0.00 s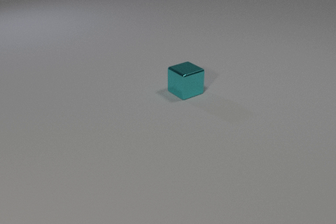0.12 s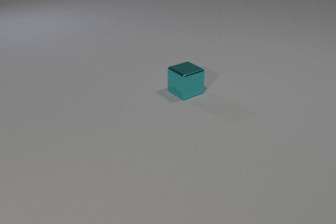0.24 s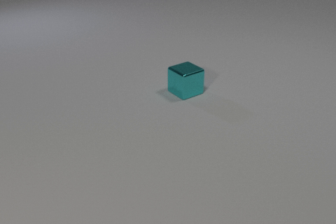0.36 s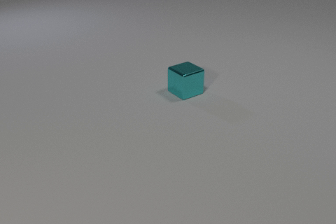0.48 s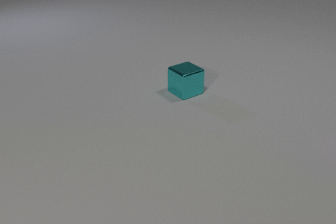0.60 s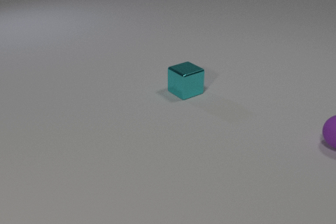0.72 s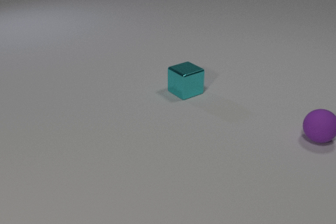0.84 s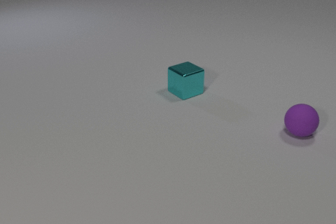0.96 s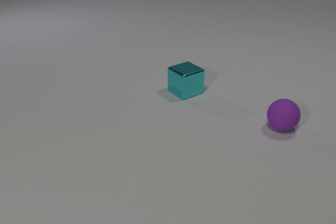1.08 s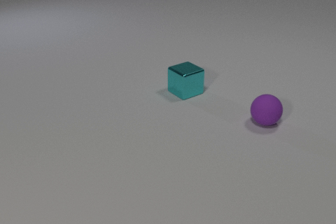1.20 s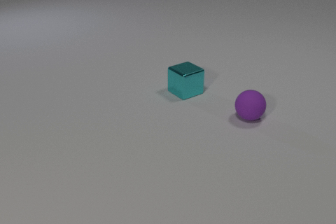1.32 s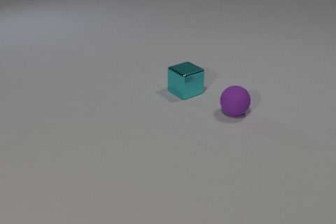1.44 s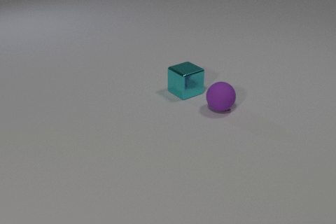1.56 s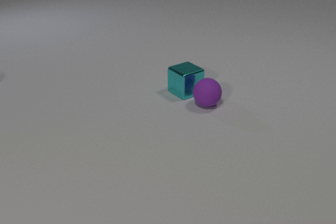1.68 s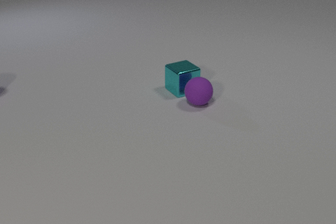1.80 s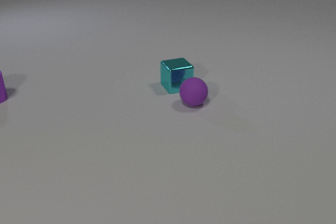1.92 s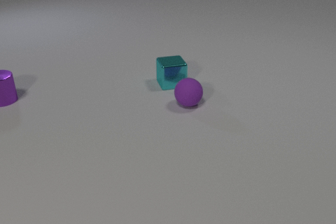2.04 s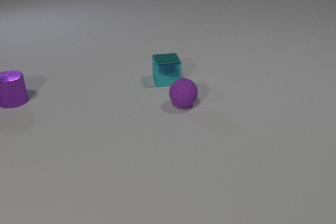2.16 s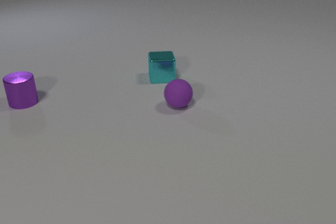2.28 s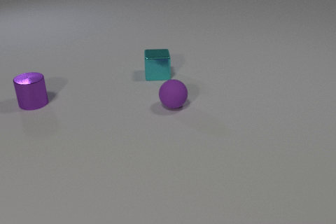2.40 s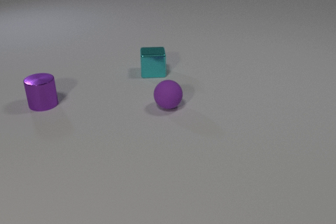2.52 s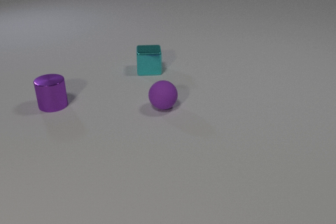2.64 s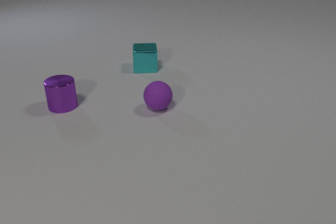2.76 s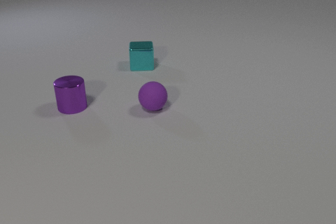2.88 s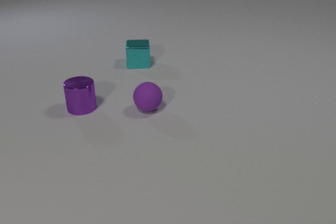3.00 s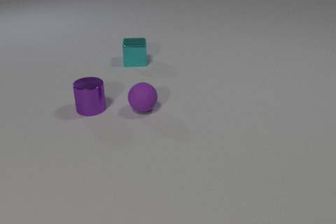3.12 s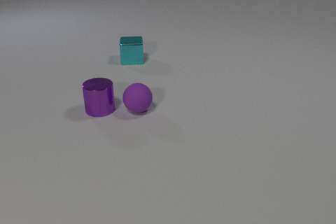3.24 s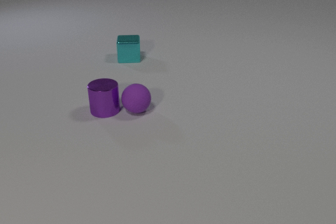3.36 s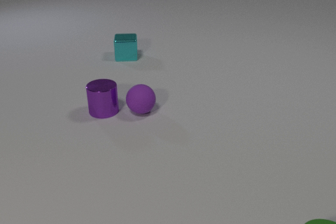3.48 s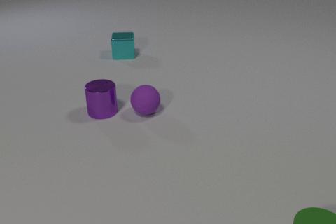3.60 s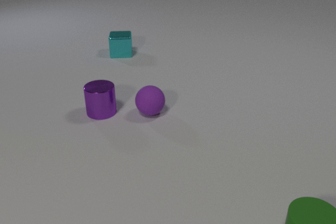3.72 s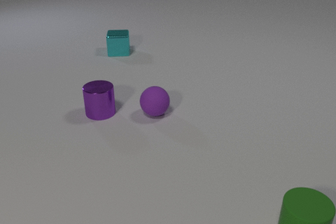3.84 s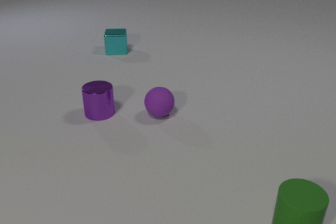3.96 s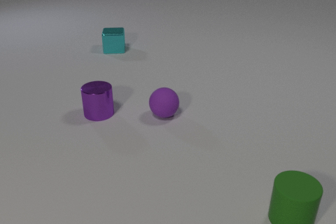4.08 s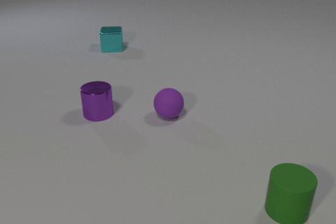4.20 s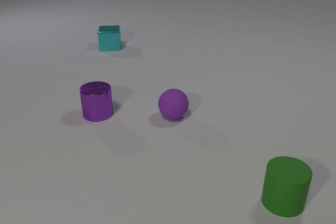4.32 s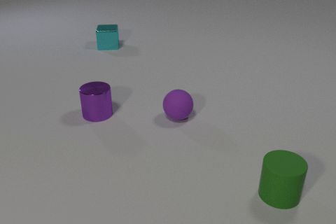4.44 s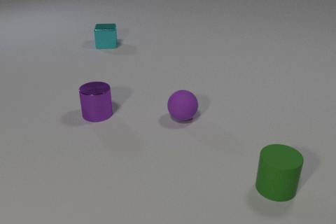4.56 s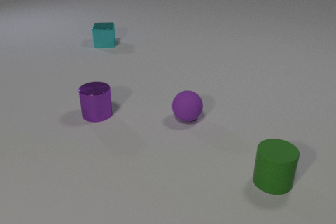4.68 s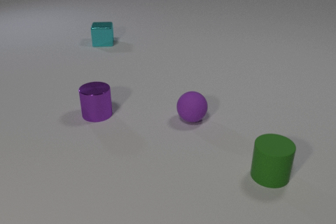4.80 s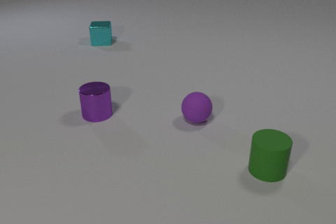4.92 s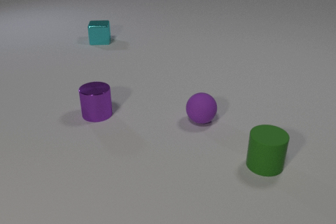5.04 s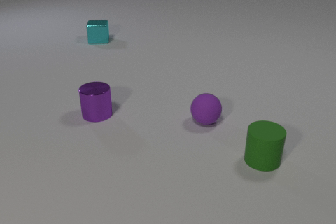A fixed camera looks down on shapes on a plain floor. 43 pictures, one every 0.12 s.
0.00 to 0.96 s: The purple rubber sphere comes in at the right edge, rolls to the left.
0.96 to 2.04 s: The purple rubber sphere rolls to the left. The cyan metal cube slides away from the camera and to the left, spins so that its near face slides to the left, clockwise seen from above. The purple metal cylinder comes in at the left edge, slides to the right and toward the camera. The purple rubber sphere and the cyan metal cube collide.
2.04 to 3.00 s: The purple rubber sphere rolls to the left. The cyan metal cube slides away from the camera and to the left. The purple metal cylinder slides to the right and toward the camera.
3.00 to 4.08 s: The purple rubber sphere rolls to the right and toward the camera. The cyan metal cube slides away from the camera and to the left. The purple metal cylinder slides toward the camera and to the right. The green rubber cylinder comes in at the bottom edge, slides away from the camera and to the left. The purple rubber sphere and the purple metal cylinder collide.
4.08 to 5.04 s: The purple rubber sphere rolls to the right. The cyan metal cube slides away from the camera and to the left. The green rubber cylinder slides away from the camera.
How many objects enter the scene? 3.
How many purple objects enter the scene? 2.
How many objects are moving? 4.
